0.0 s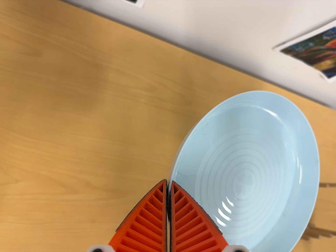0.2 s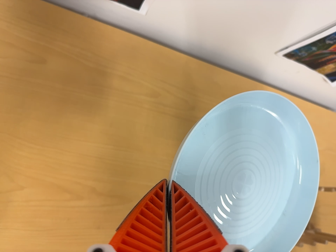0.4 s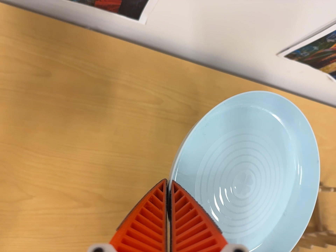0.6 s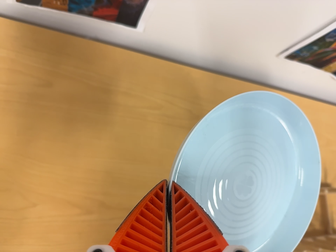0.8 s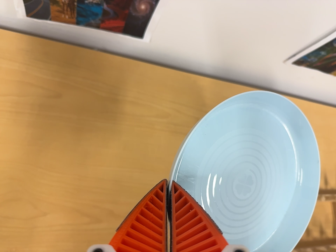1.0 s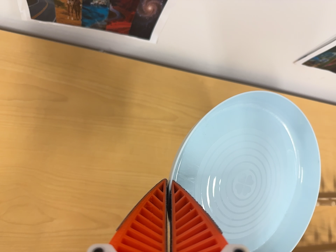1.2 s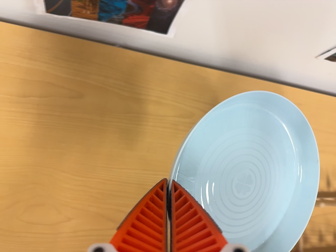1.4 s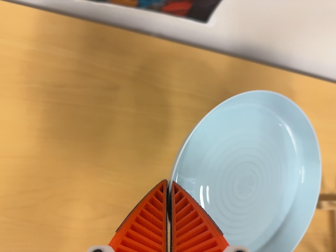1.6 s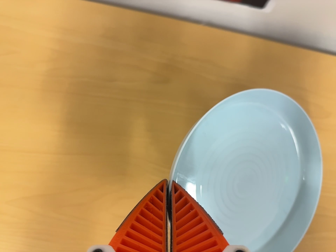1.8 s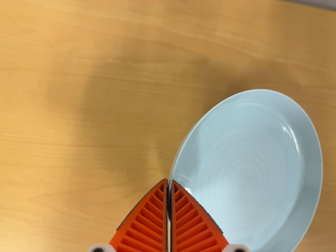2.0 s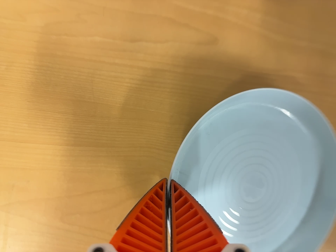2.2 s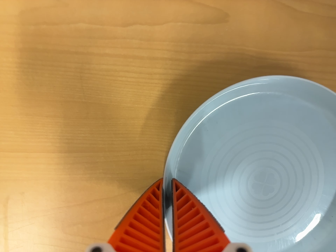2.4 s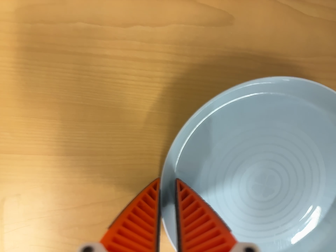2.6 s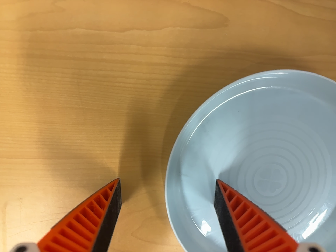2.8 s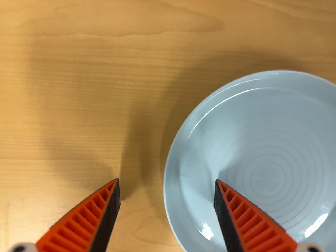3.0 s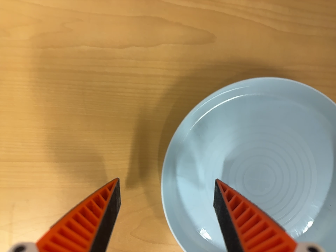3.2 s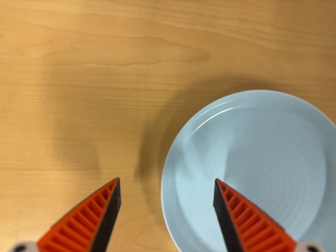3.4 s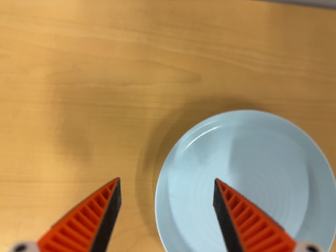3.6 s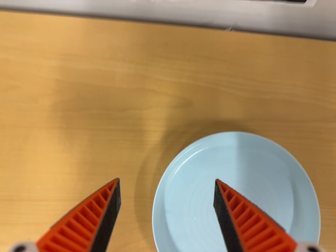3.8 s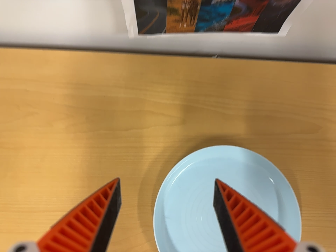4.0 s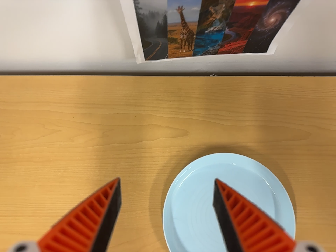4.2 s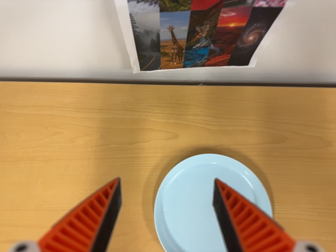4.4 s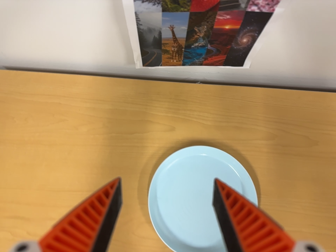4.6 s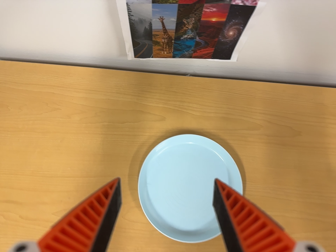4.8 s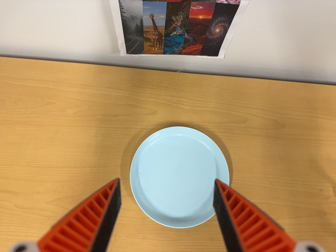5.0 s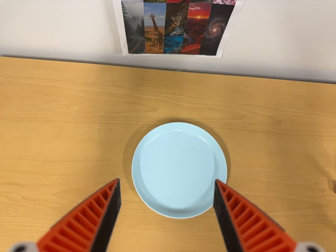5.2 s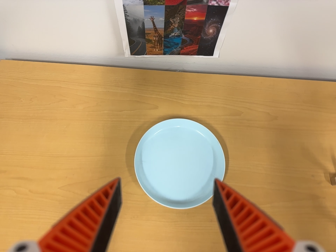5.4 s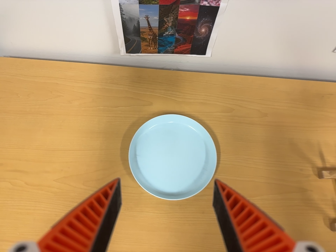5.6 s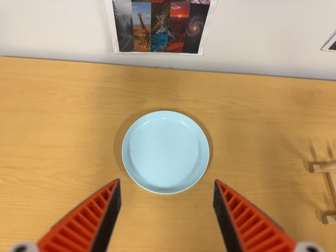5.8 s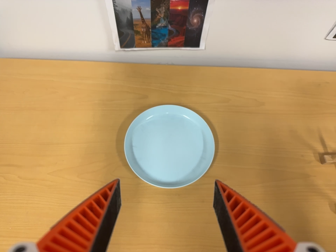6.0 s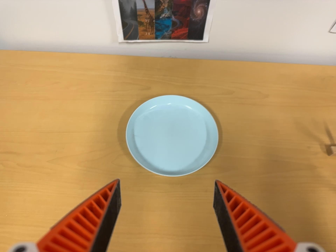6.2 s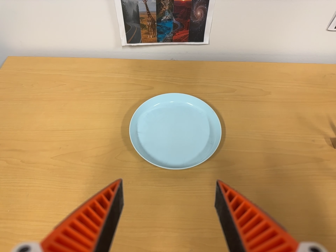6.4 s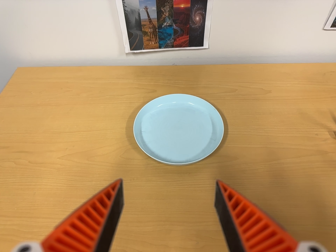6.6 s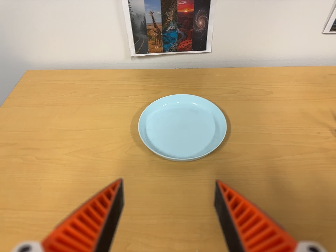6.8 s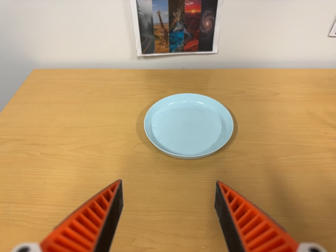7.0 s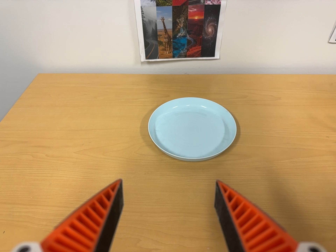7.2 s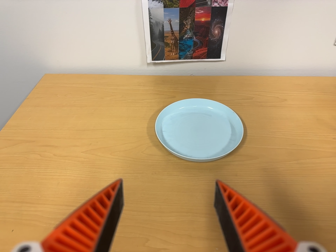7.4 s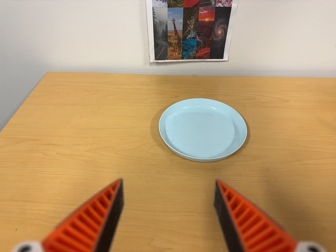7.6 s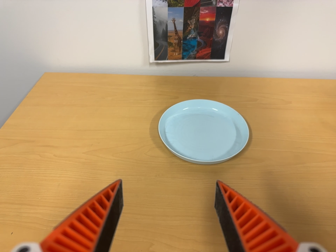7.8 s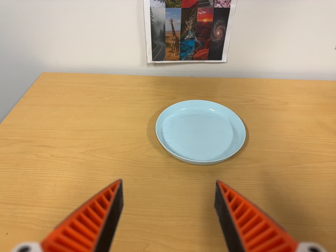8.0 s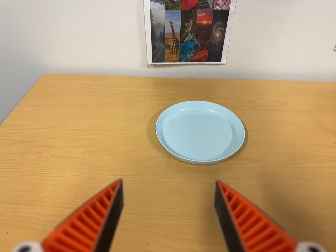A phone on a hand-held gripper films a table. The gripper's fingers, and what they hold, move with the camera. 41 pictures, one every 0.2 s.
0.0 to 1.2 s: The camera shifts only a little, or ends up much as it began.
1.2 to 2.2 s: The camera pans to its left by about 15 degrees. It travels forward and to its left, about 22 cm, so what stands in front looms larger. Its aim tips toward the bottom of its view by about 20 degrees.
2.2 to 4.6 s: The camera travels backward, about 28 cm, so what stands in front gets smaller. Its aim tips toward the top of its view by about 25 degrees, and the scene shifts downward.
4.6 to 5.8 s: The camera travels toward the bottom of its view and backward, about 18 cm. Its aim tips toward the top of its view by about 10 degrees.
5.8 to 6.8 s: The camera travels toward the bottom of its view, about 18 cm. Its aim tips toward the top of its view by about 15 degrees.
6.8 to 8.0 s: The camera shifts only a little, or ends up much as it began.
The film runs backward here.
